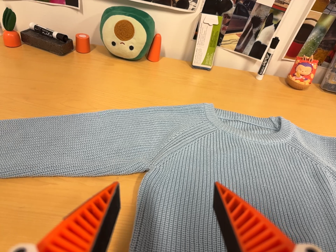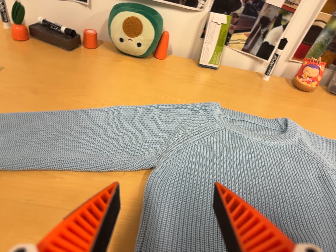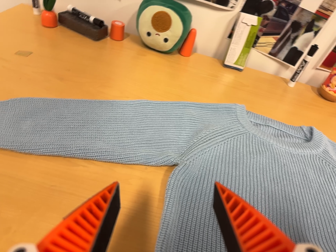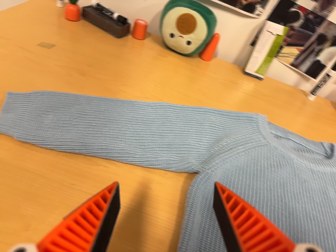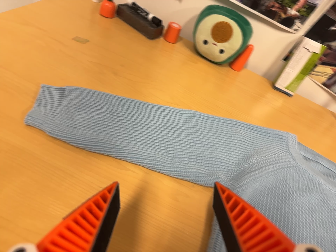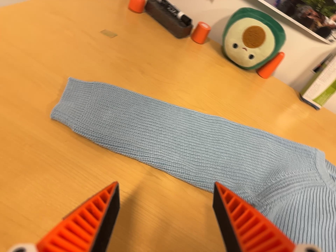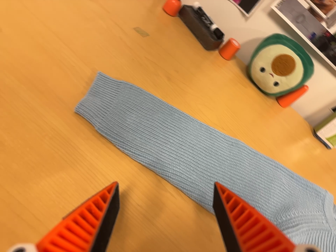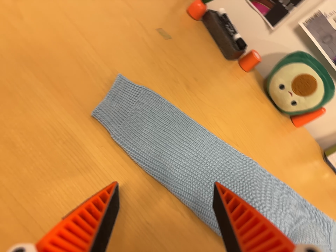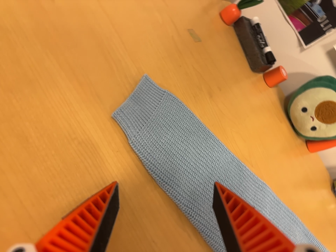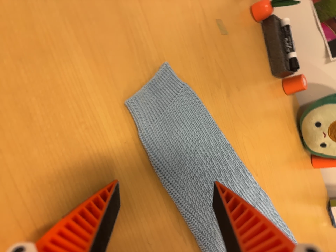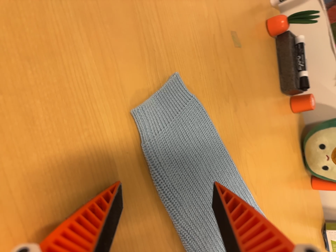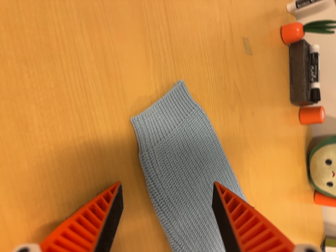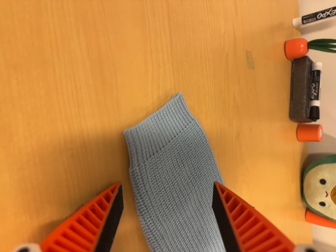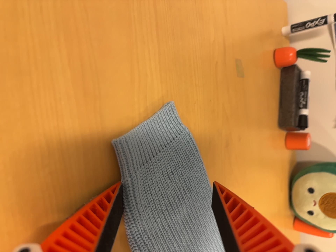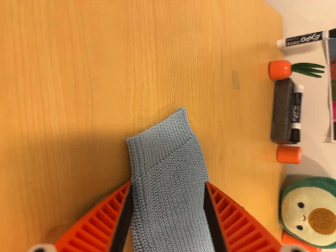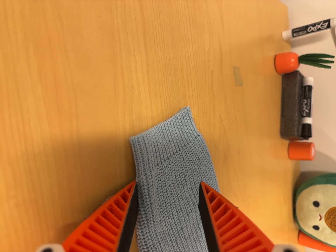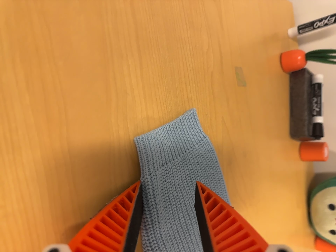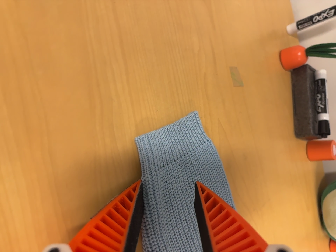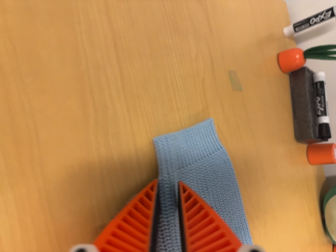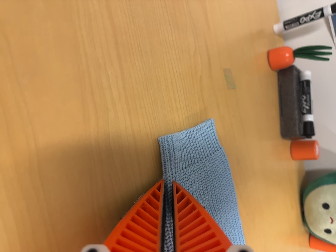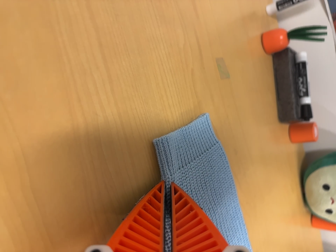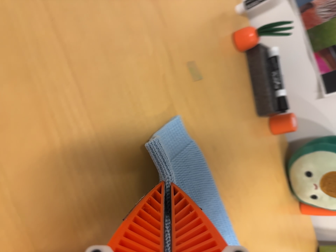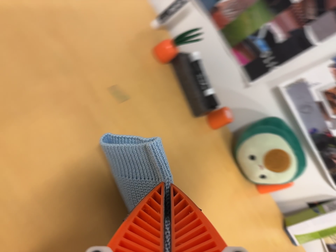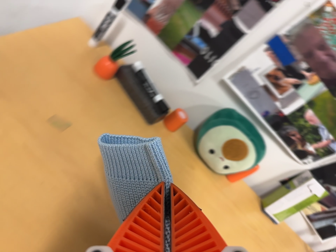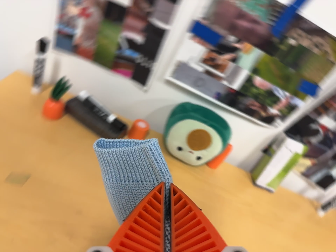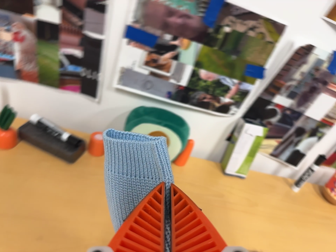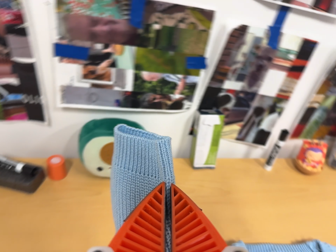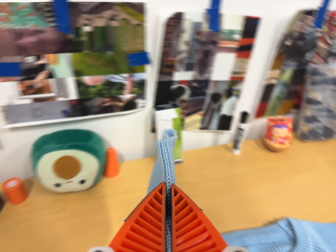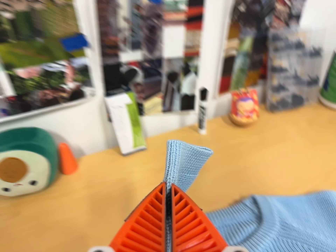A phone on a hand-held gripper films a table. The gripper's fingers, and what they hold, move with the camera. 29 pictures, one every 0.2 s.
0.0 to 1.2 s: The camera travels to its left, about 18 cm, so close, fixed things drift to the right. It rolls about its line of sight by about 35 degrees, and the scene rotates clockwise.
1.2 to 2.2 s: The camera travels toward the top of its view, forward and to its left, about 12 cm. It rolls about its line of sight by about 35 degrees, and the scene rotates clockwise.
2.2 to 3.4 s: The camera travels forward and to its right, about 8 cm, so what stands in front looms larger.
3.4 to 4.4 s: The camera pans to its right by about 15 degrees. It travels to its right, about 7 cm, so close, fixed things drift to the left. It rolls about its line of sight by about 25 degrees, and the scene rotates counterclockwise.
4.4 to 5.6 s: The camera travels to its right, about 50 cm, so close, fixed things drift to the left. It rolls about its line of sight by about 70 degrees, and the scene rotates counterclockwise.
The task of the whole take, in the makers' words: left arm across.
The film runs forward here.
